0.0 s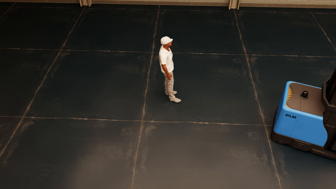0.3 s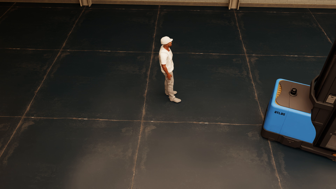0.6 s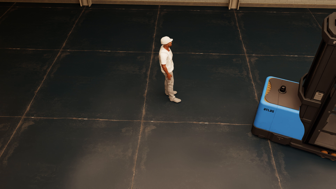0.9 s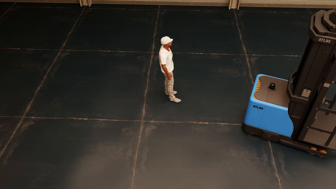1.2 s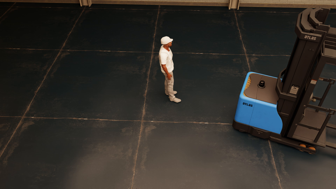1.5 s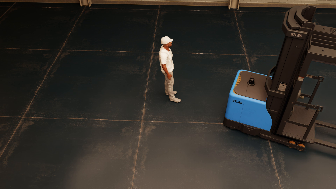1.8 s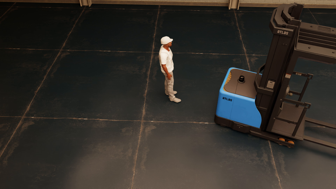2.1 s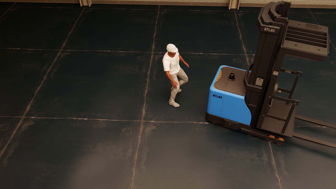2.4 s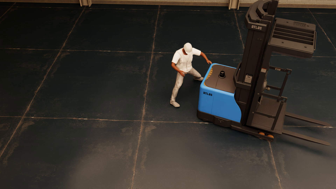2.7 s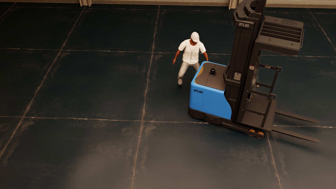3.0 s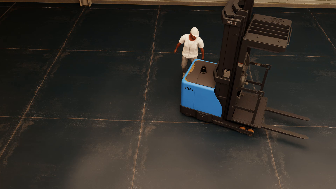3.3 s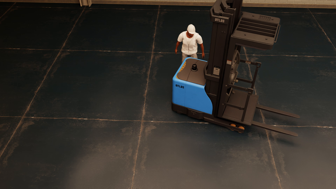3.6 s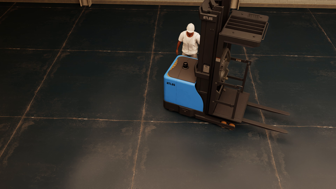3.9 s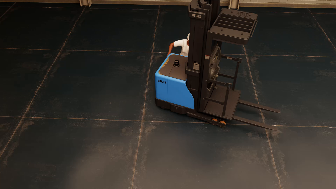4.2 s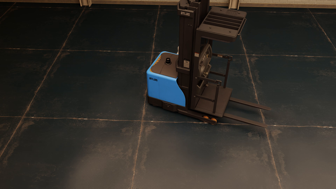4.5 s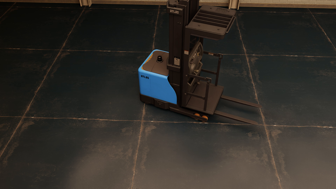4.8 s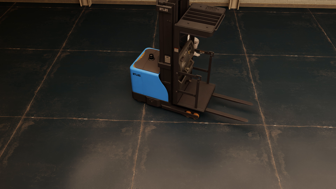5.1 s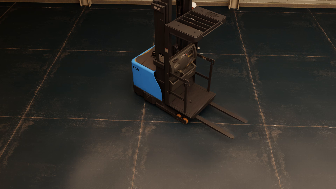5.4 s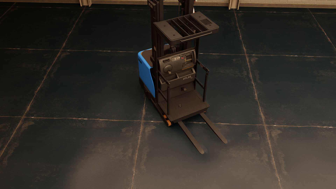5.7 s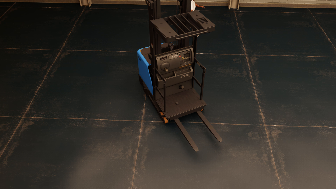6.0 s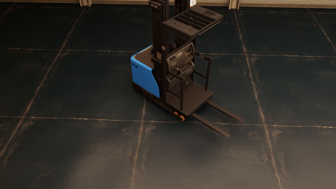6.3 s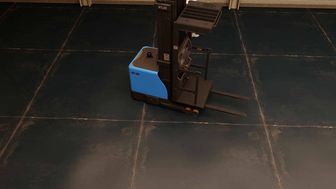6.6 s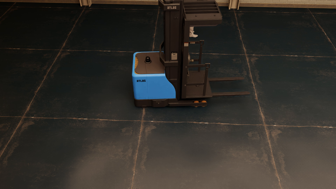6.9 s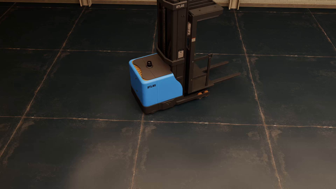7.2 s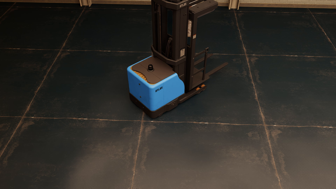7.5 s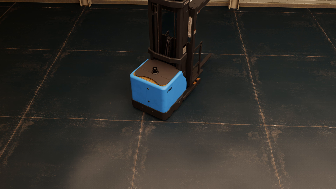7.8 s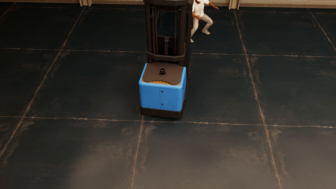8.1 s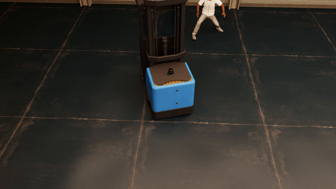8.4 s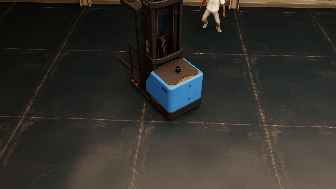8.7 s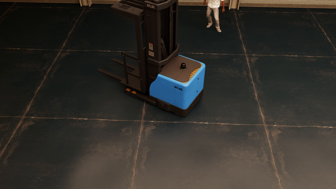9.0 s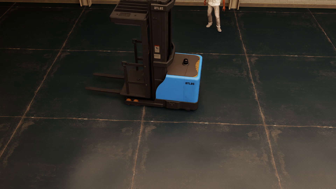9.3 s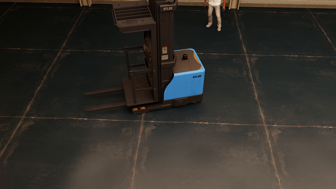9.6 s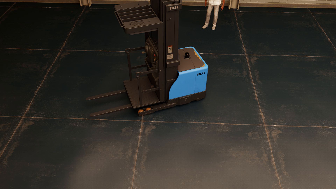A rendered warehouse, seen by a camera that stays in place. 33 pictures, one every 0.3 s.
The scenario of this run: Near miss between a forklift and a person.
